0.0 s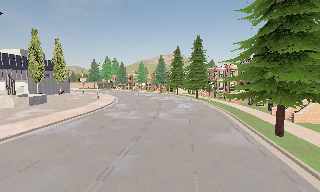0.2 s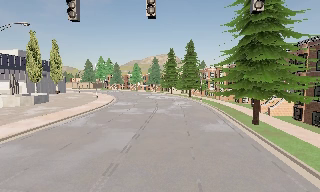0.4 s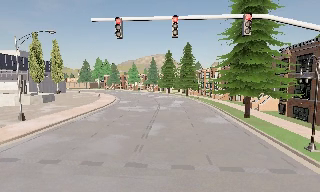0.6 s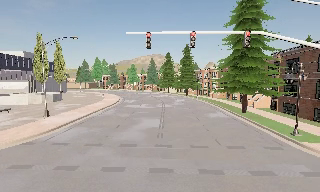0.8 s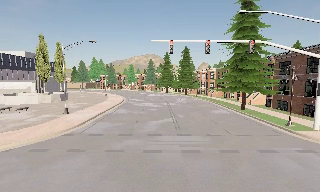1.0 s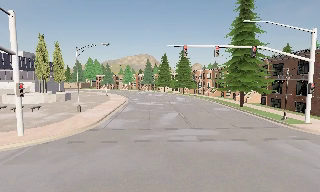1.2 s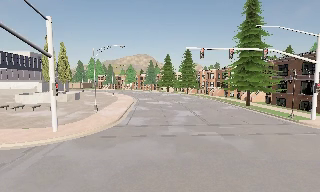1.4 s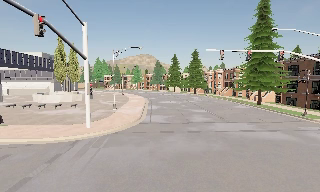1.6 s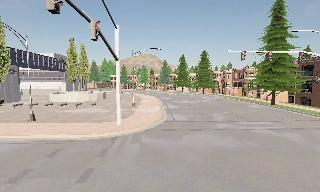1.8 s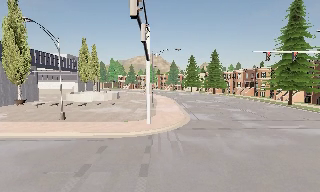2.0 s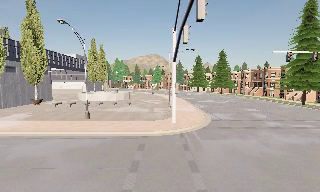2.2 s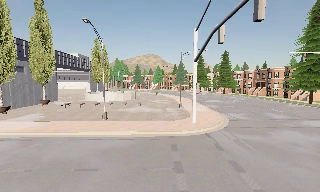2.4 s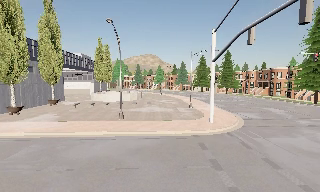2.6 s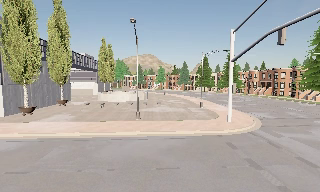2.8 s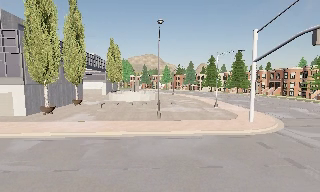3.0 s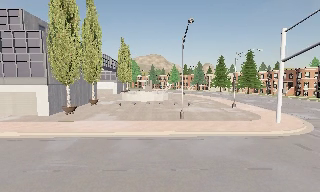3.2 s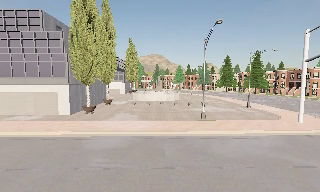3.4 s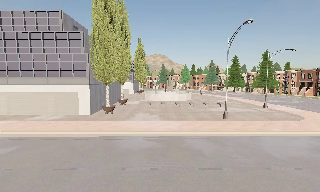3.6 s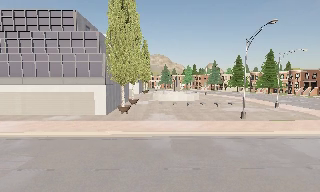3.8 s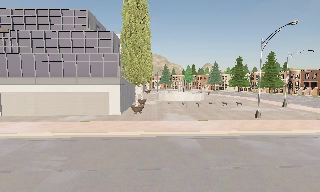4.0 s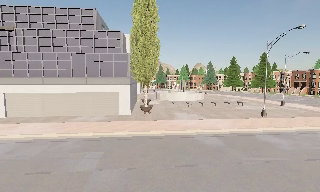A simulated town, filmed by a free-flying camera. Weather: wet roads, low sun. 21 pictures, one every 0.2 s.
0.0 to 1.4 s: The camera pans to its right, which is clockwise from overhead, by about 10 degrees. It travels backward and to its left, about 16 m, so what stands in front gets smaller.
1.4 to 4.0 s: The camera travels to its left, about 25 m, so close, fixed things drift to the right.
The film runs backward here.
